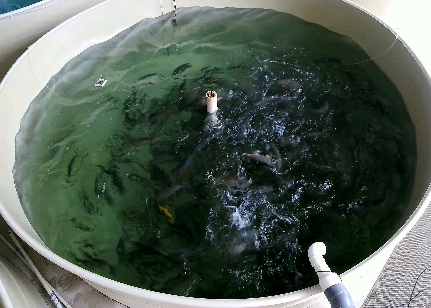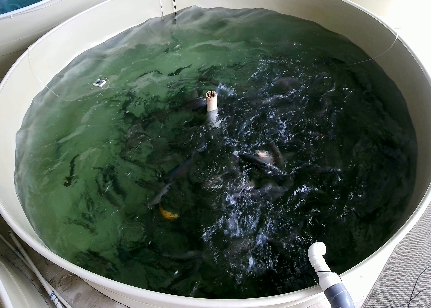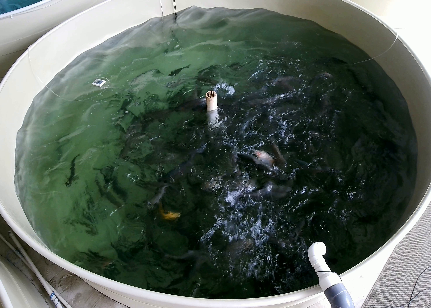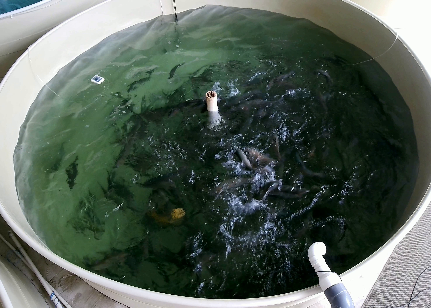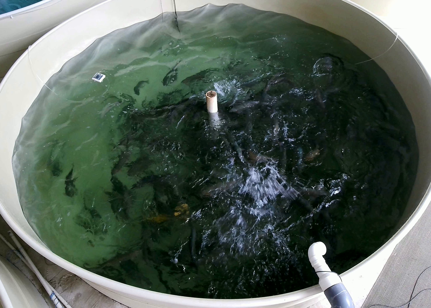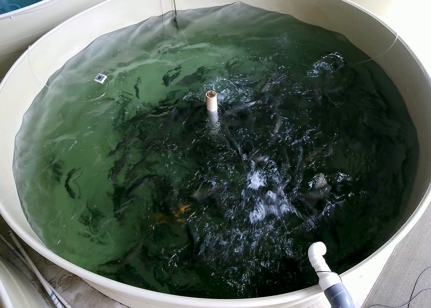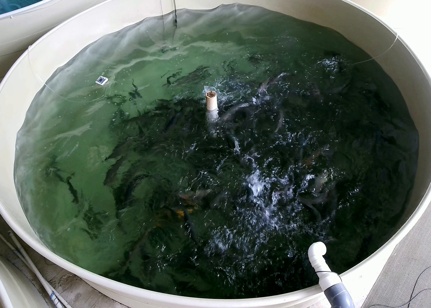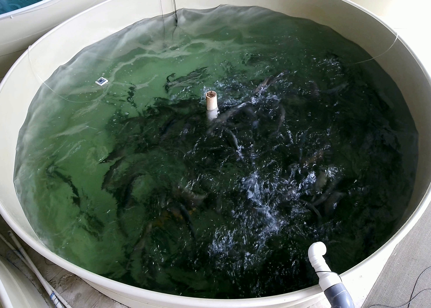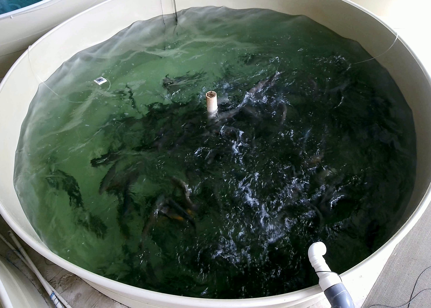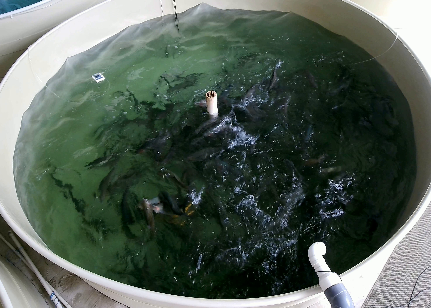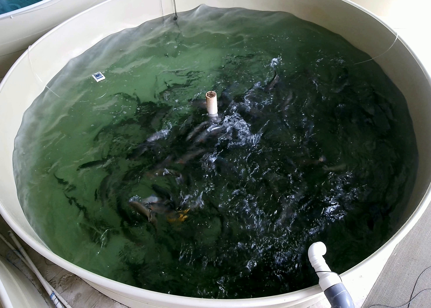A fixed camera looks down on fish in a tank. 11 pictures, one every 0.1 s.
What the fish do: Strong feeding.
